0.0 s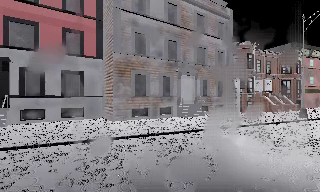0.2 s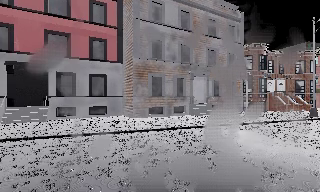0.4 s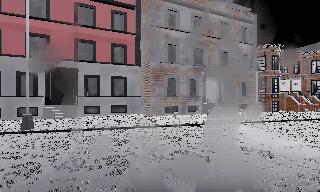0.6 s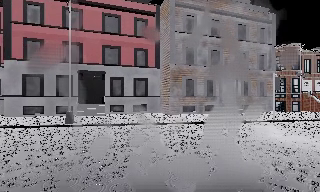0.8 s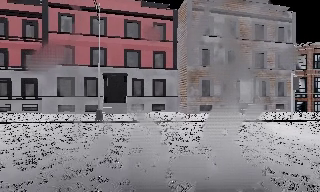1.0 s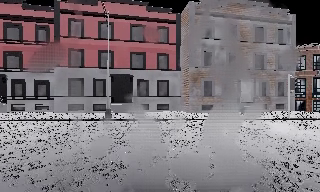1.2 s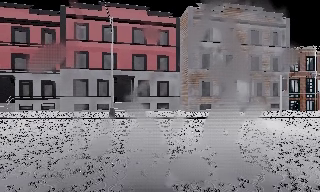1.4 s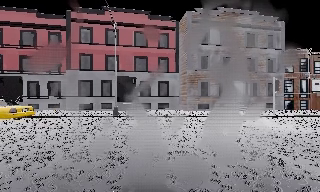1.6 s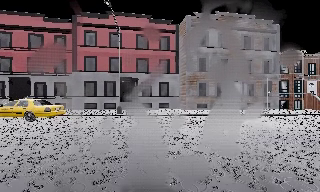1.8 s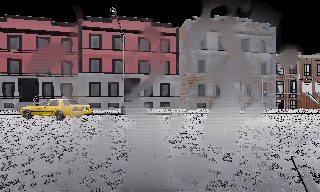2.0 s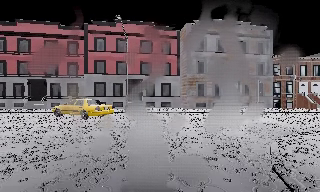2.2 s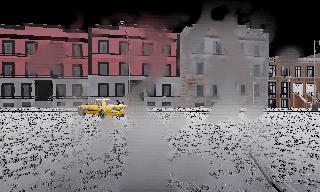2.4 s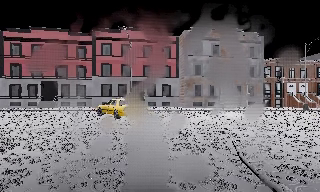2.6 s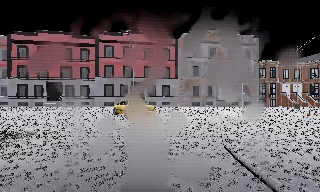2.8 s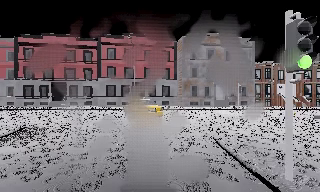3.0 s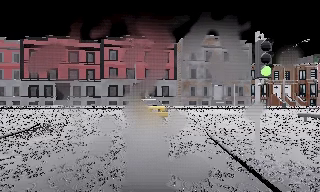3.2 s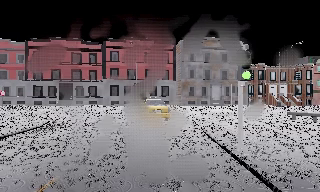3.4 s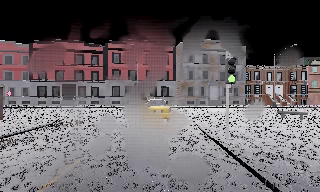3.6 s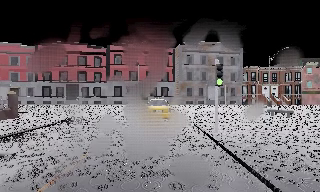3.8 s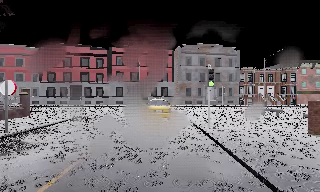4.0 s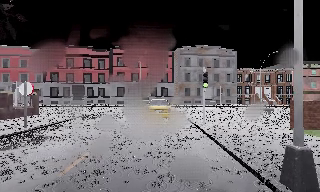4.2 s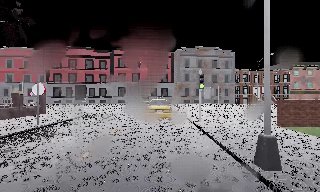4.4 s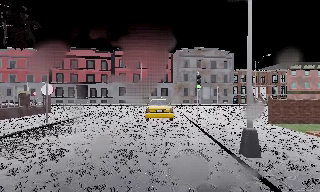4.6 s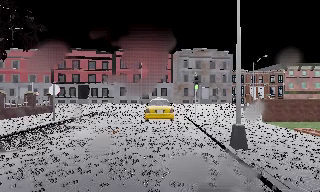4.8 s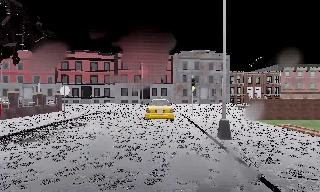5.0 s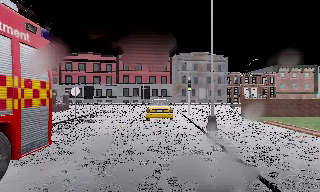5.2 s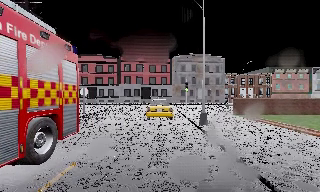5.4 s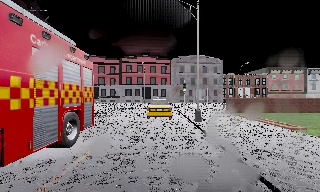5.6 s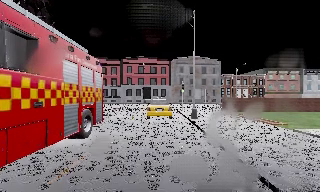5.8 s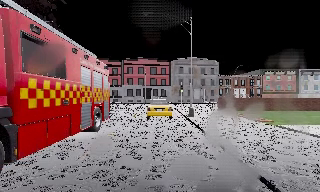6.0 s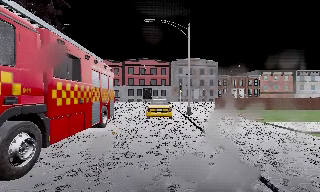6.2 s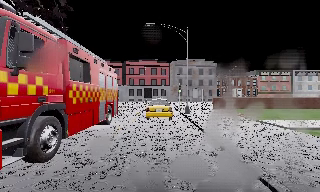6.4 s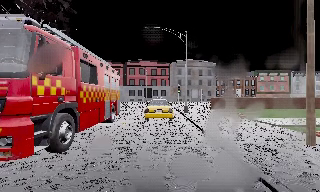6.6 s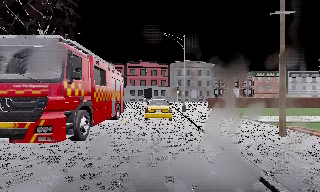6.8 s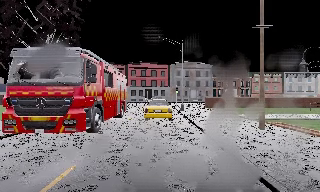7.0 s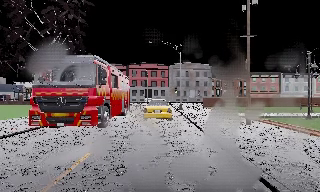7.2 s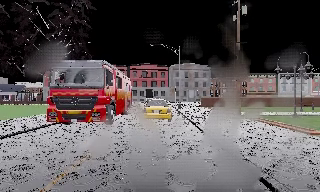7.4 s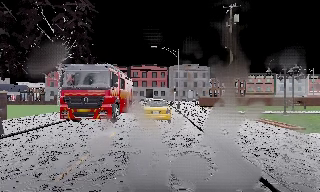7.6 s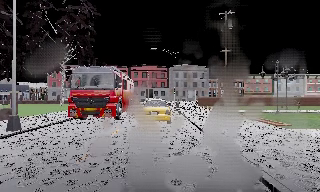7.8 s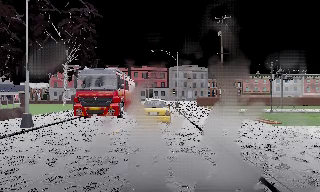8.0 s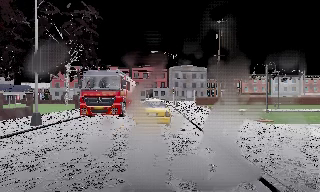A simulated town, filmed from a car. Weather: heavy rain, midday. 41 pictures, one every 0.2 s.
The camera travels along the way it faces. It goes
backward.
0.0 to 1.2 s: The scene slides to the right, as the camera pans about 20 degrees to its left. It travels backward, about 6 m, so what stands in front gets smaller.
1.2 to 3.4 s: The camera travels backward, about 10 m, so what stands in front gets smaller.
3.4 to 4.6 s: The camera travels backward, about 5 m, so what stands in front gets smaller. It loses speed.
4.6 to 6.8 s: The camera travels backward, about 12 m, so what stands in front gets smaller.
6.8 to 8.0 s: The camera travels backward, about 5 m, so what stands in front gets smaller. It loses speed.
The film runs backward here.
